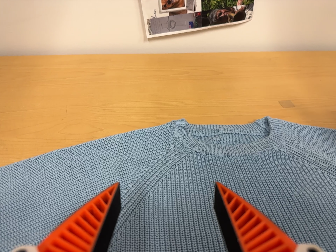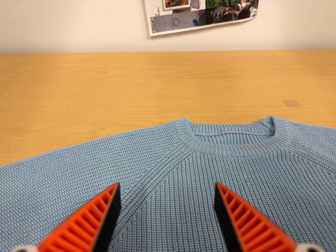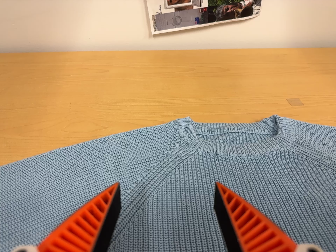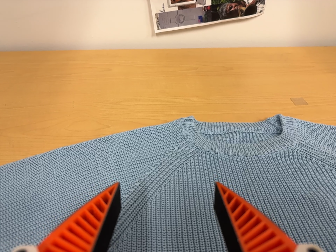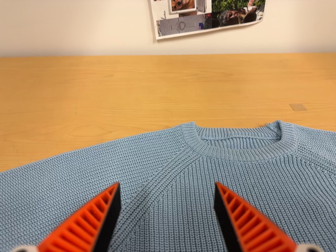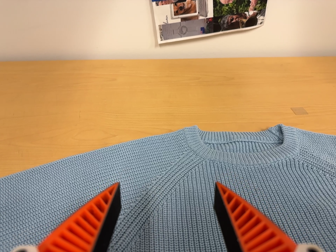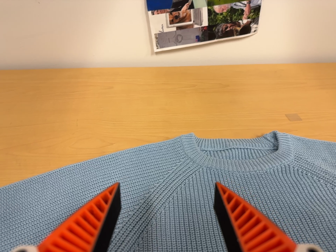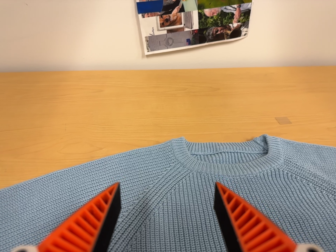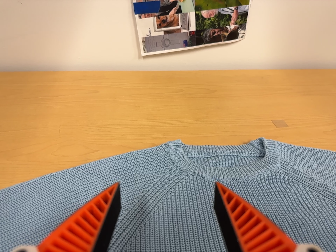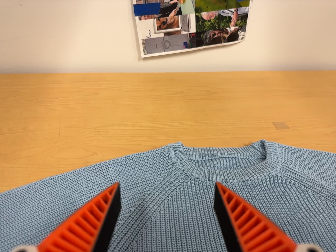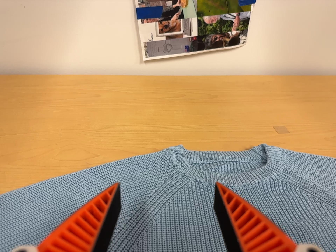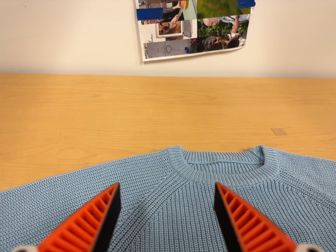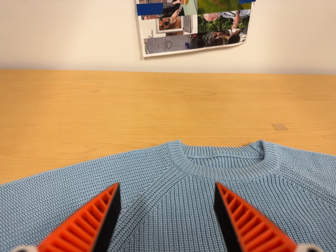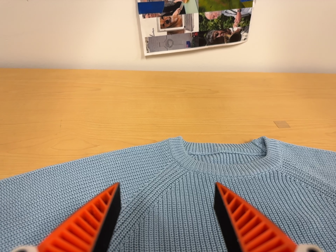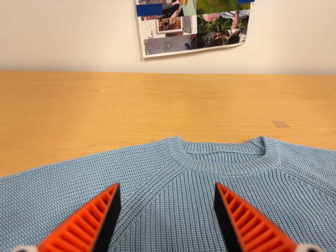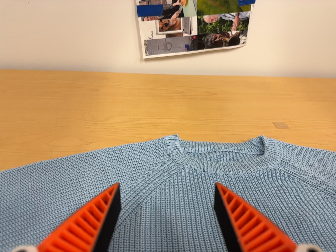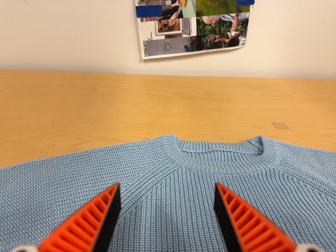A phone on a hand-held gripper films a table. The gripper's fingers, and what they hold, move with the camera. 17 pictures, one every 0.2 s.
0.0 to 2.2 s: The camera shifts only a little, or ends up much as it began.
2.2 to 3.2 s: The camera travels toward the bottom of its view, about 5 cm.
The film runs backward here.
